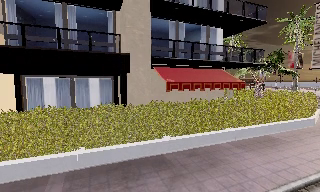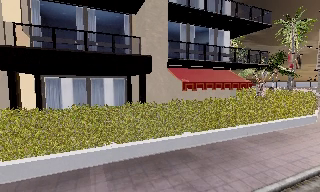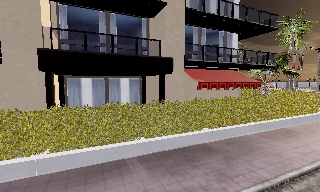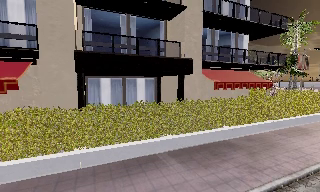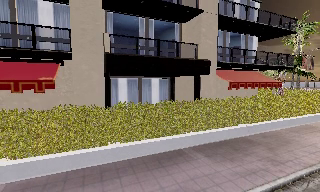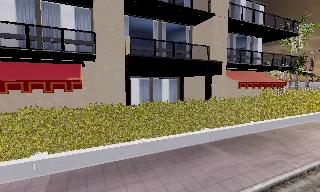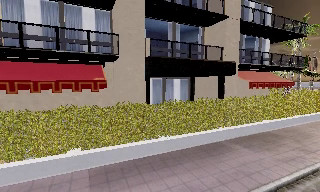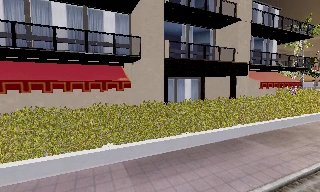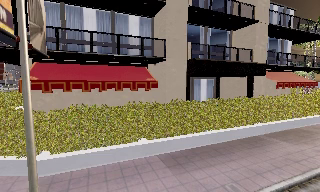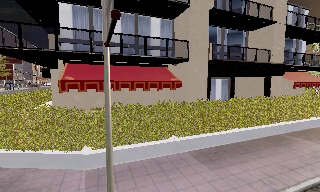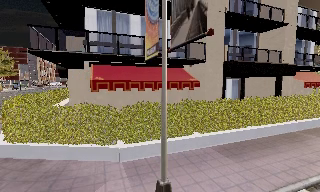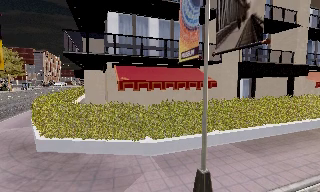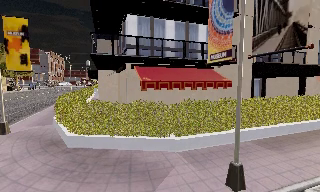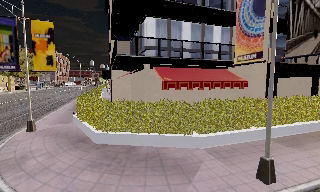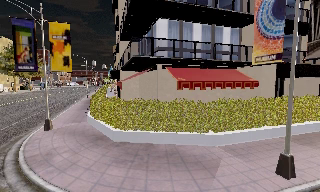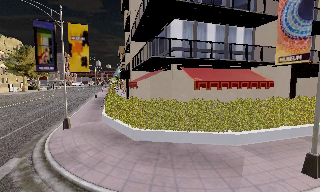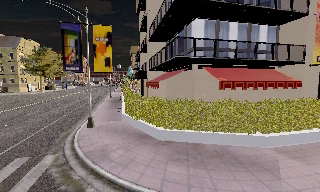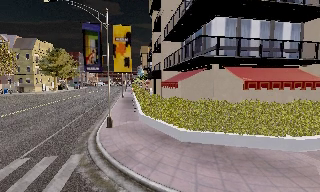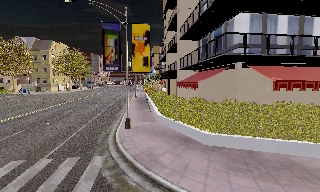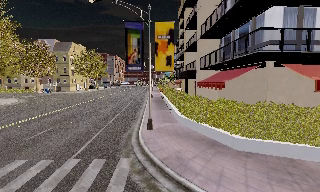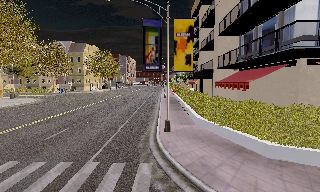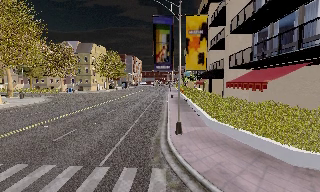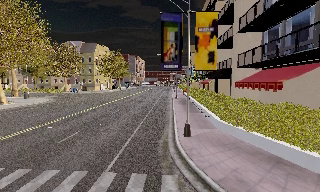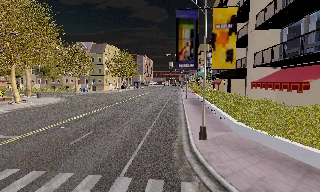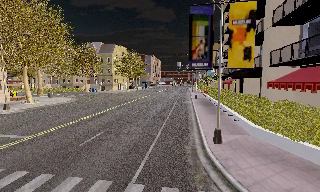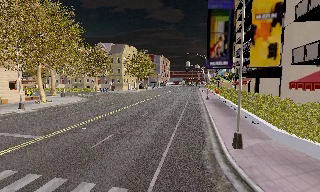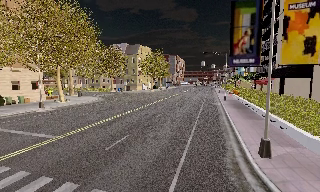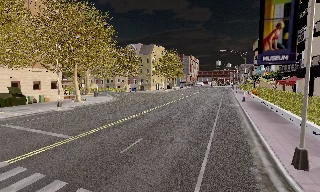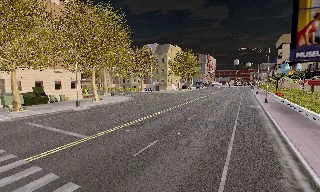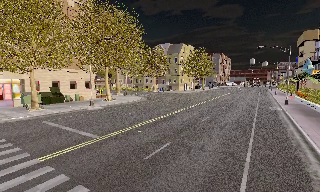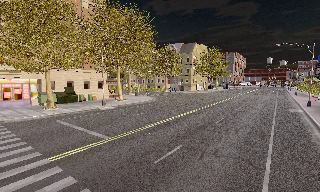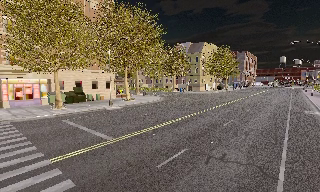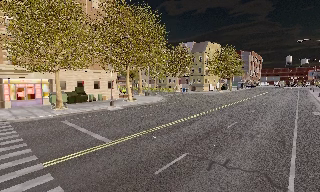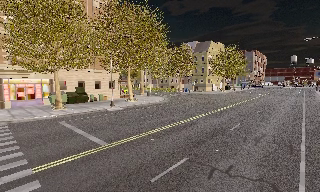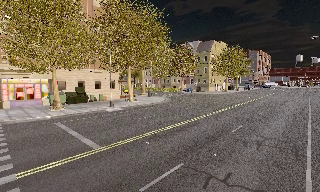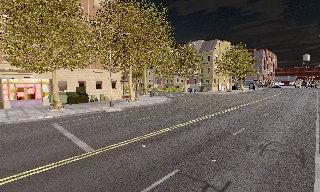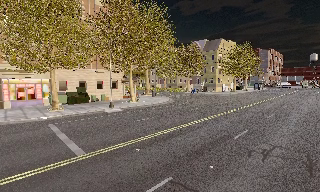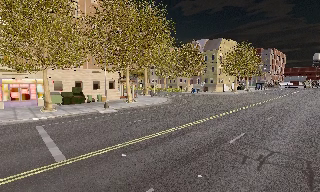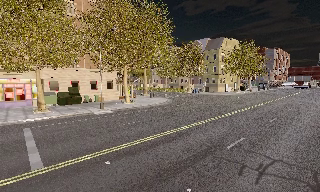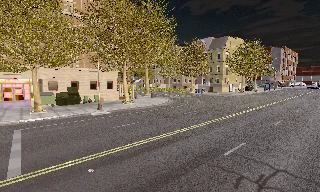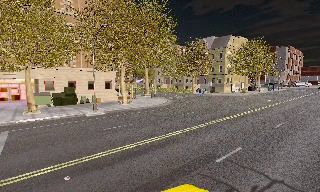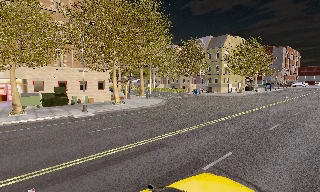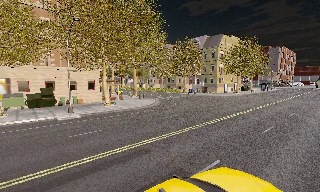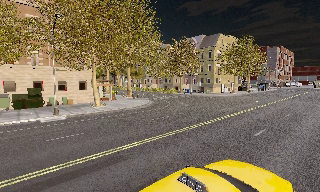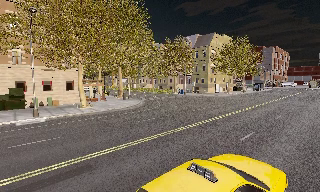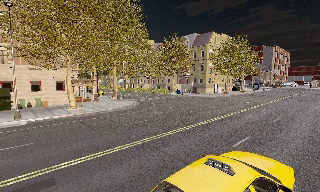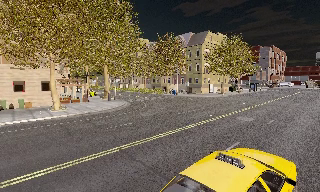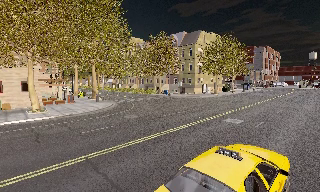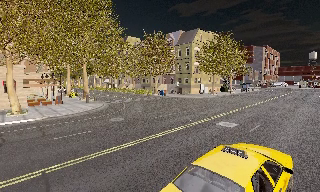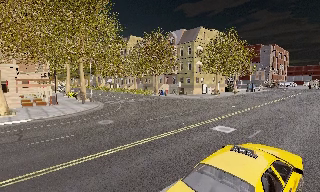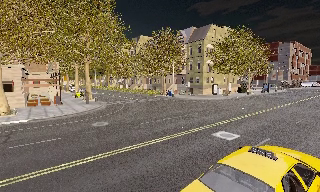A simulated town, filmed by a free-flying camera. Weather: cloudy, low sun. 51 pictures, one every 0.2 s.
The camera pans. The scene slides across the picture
to the right.
The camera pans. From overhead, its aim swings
counterclockwise.
0.0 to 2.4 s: The camera travels to its left and backward, about 14 m, so close, fixed things drift to the right.
2.4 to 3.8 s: The camera pans to its left, which is counterclockwise from overhead, by about 15 degrees. It travels to its left, about 5 m, so close, fixed things drift to the right.
3.8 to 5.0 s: The camera pans to its left, which is counterclockwise from overhead, by about 15 degrees. It travels forward and to its left, about 3 m, so what stands in front looms larger.
5.0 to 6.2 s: The camera swings to its left by about 25 degrees, and the scene slides to the right. It travels forward, about 2.5 m, so what stands in front looms larger.
6.2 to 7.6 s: The camera travels forward and to its right, about 4.5 m, so what stands in front looms larger. It gains speed.
7.6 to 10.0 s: The camera travels to its right and forward, about 14 m, so close, fixed things drift to the left. It gains speed.
The film runs forward here.
